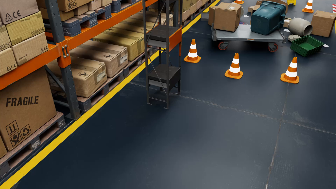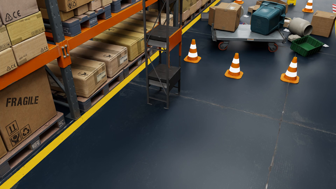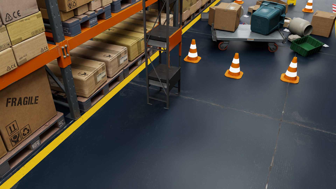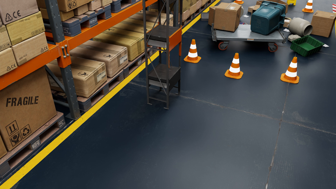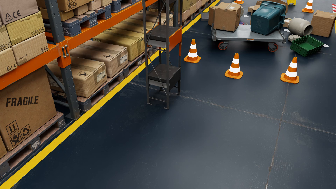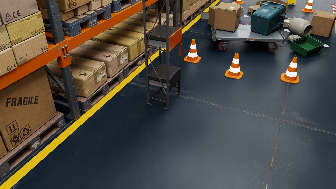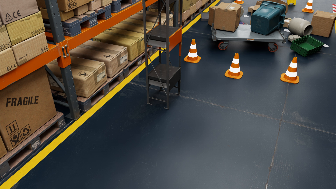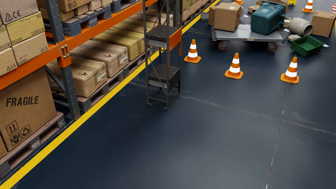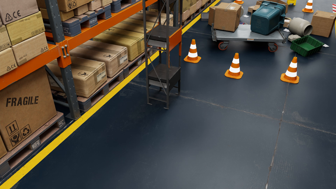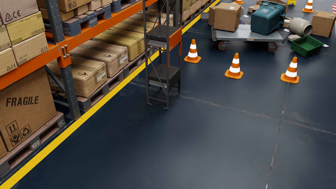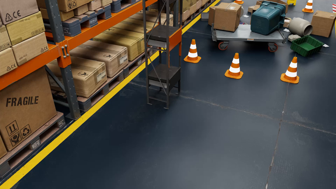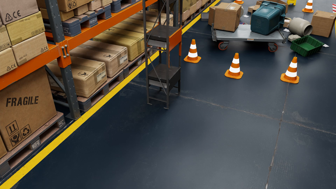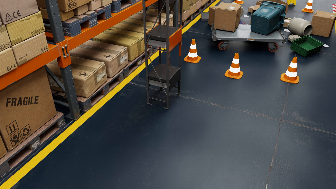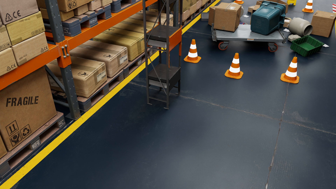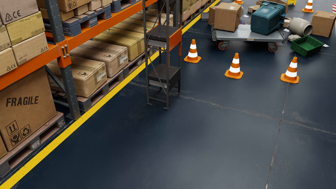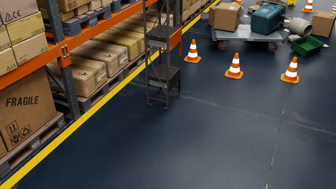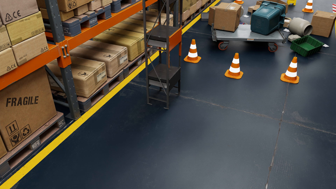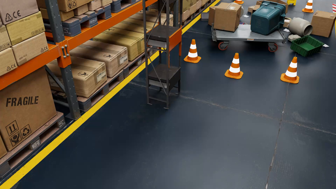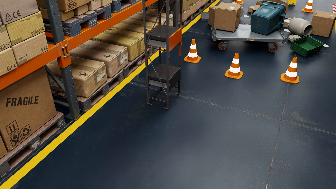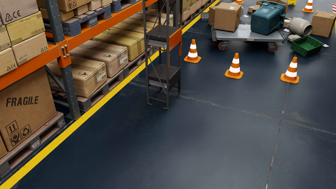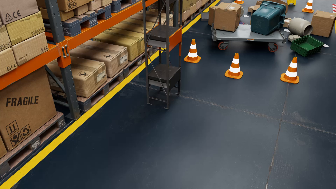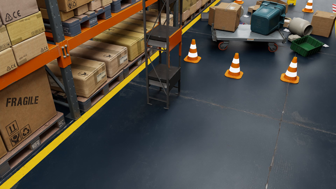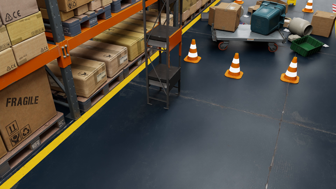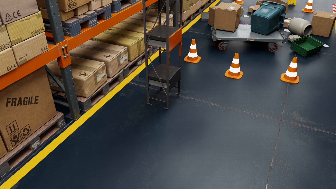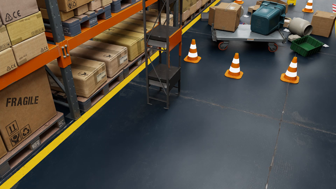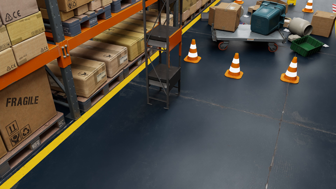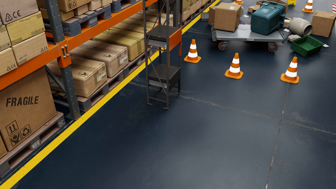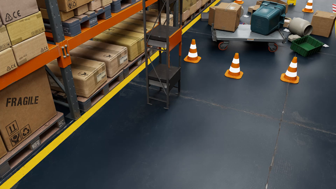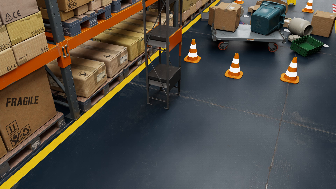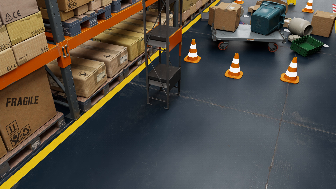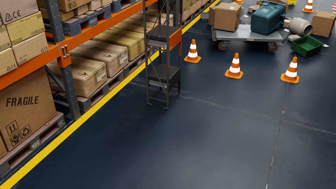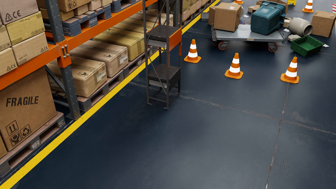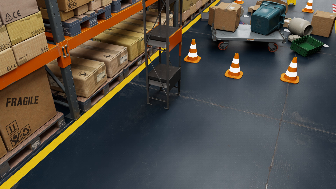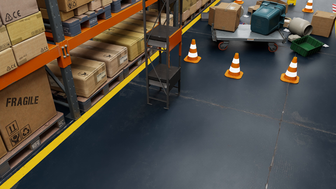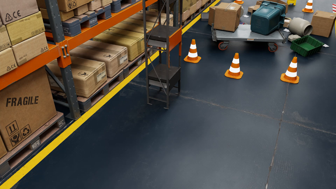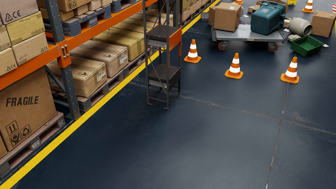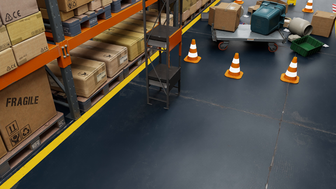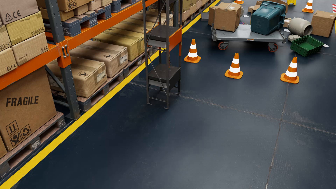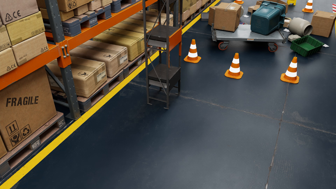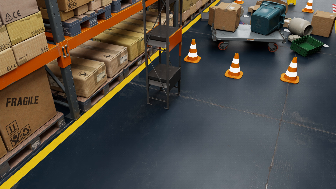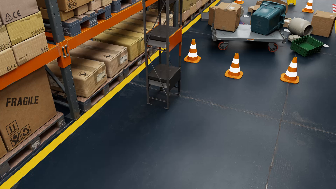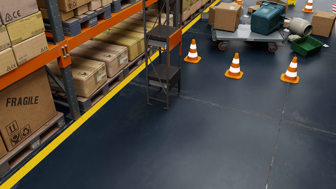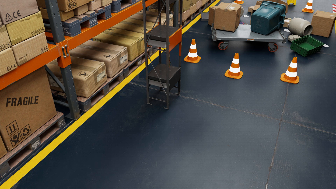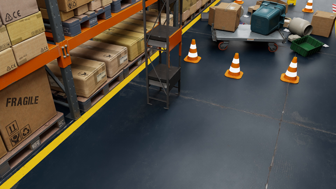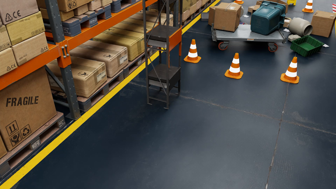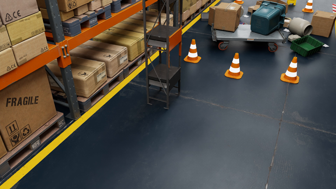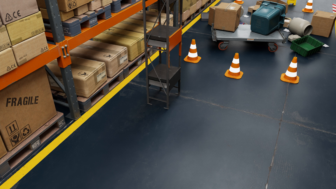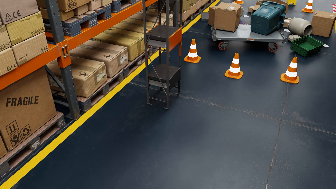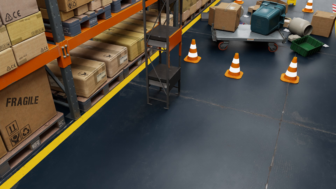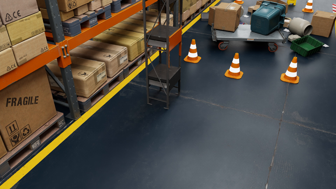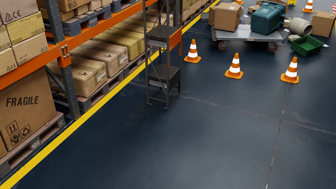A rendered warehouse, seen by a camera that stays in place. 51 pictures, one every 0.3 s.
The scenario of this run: A forklift runs into an object in its way.
